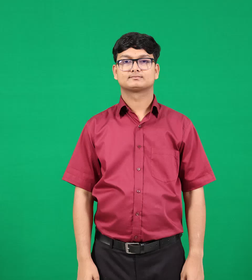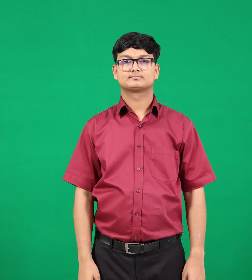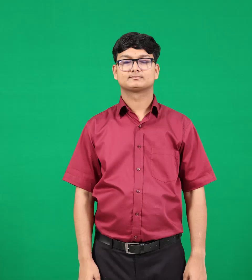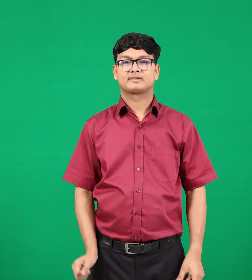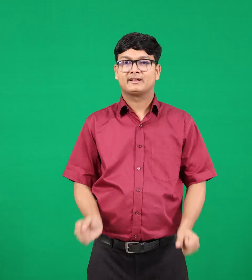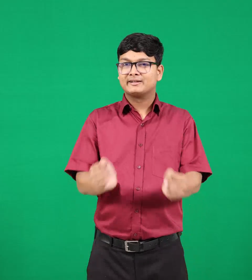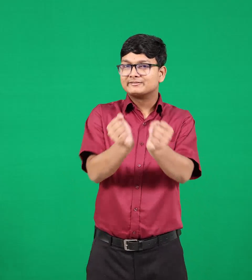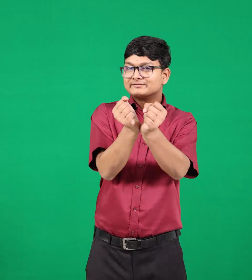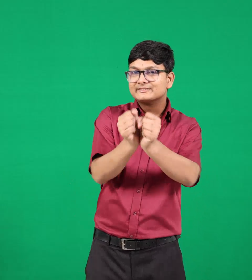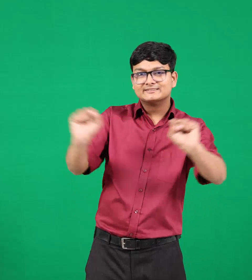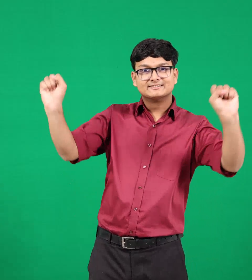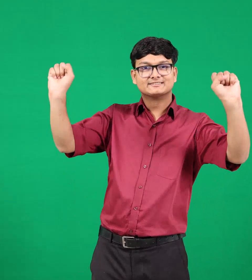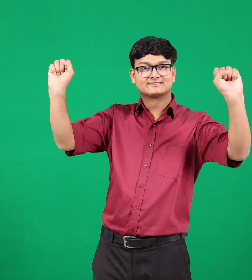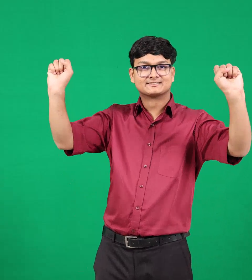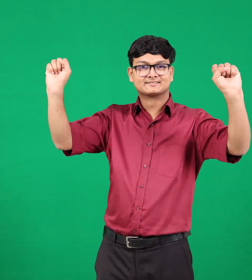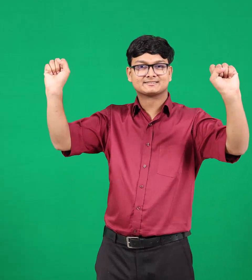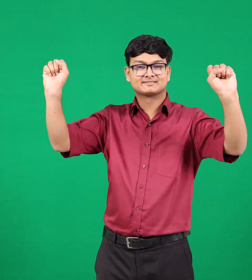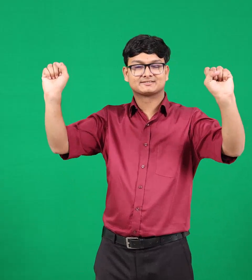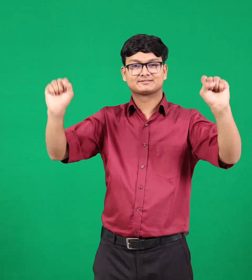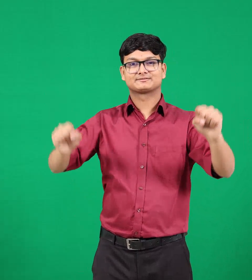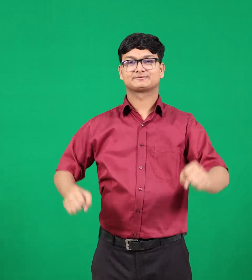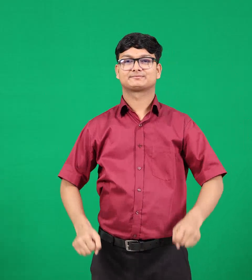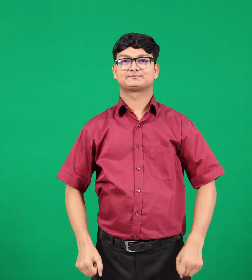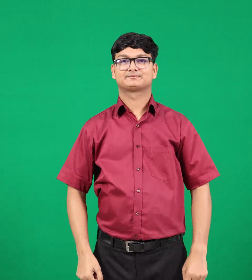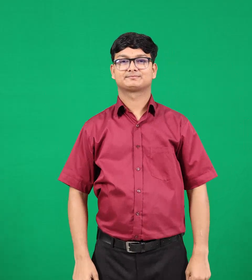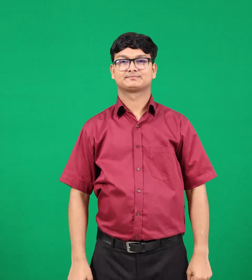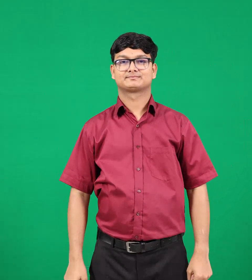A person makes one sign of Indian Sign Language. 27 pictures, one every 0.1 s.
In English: freedom
